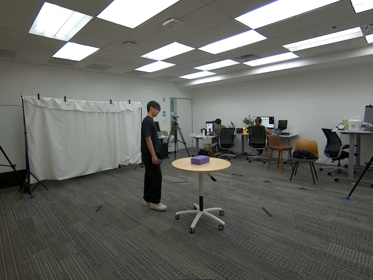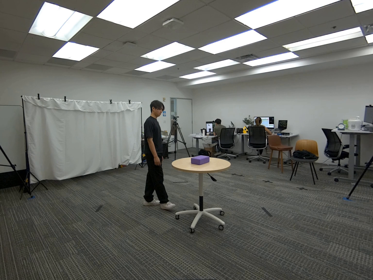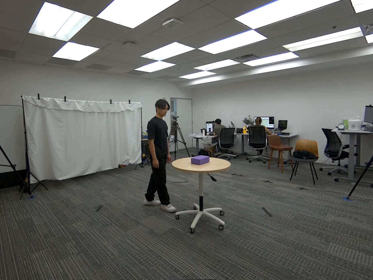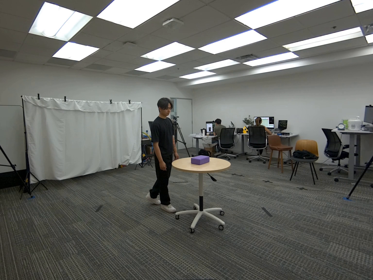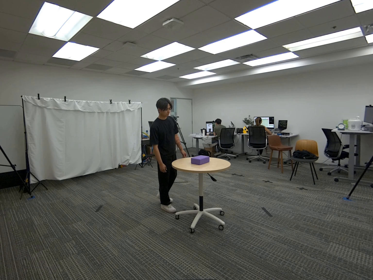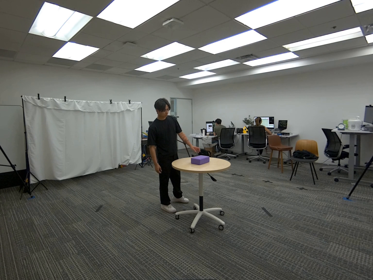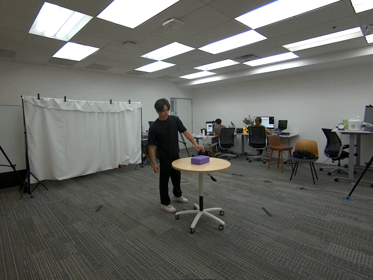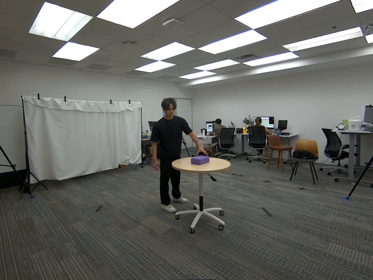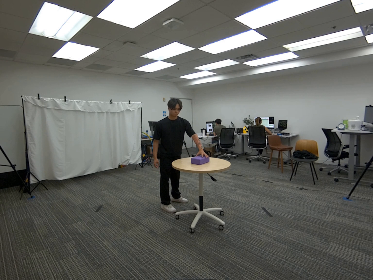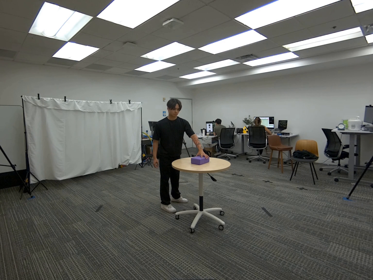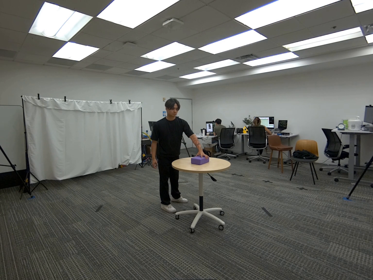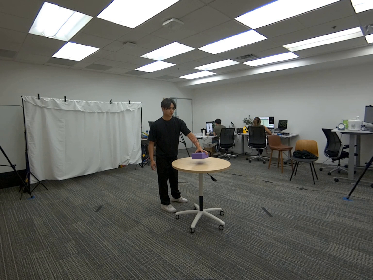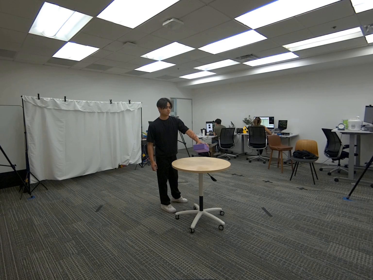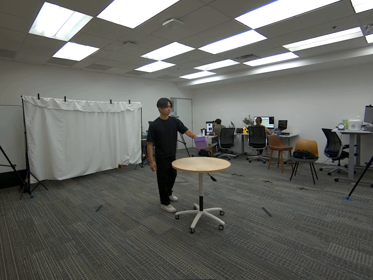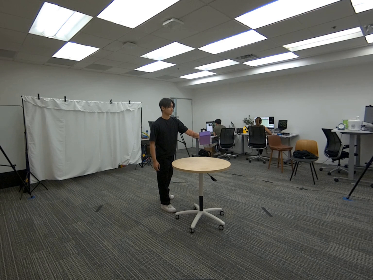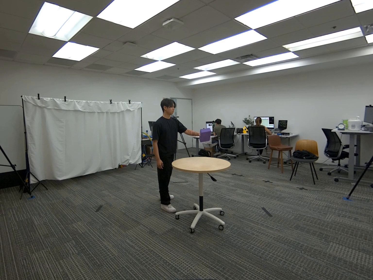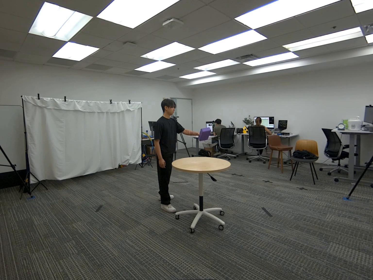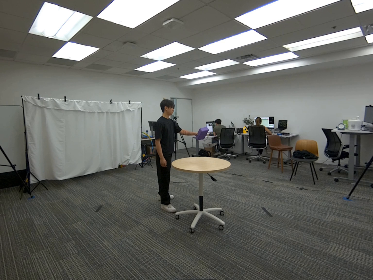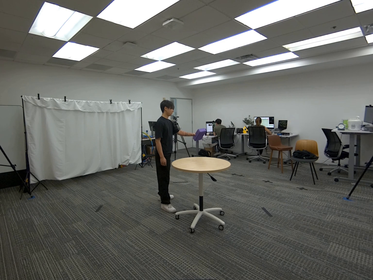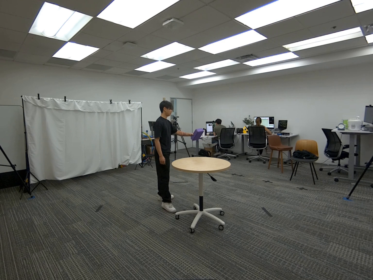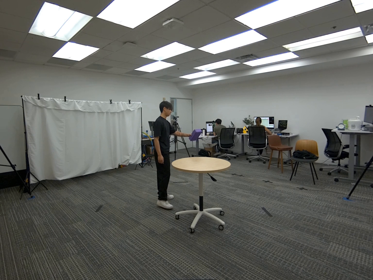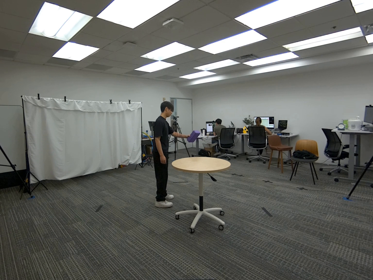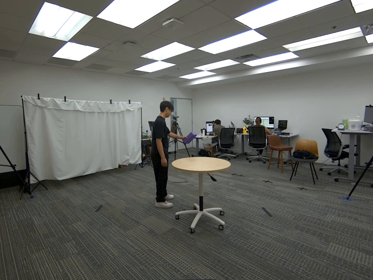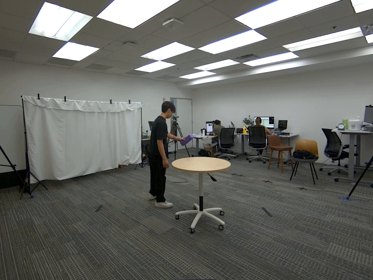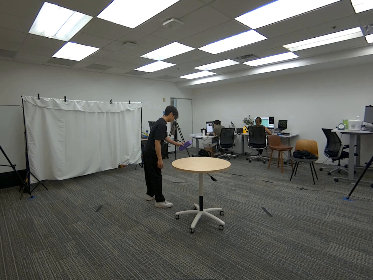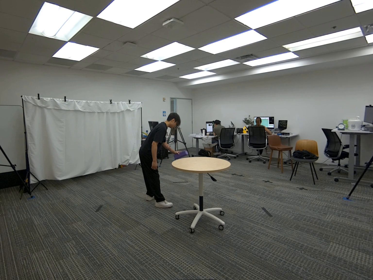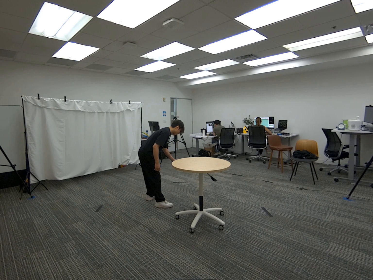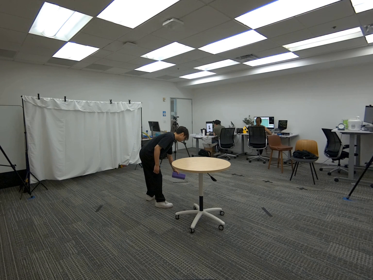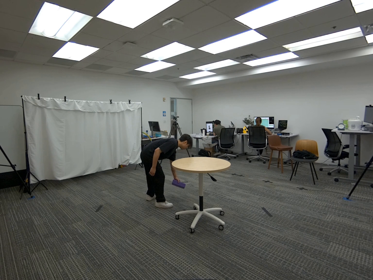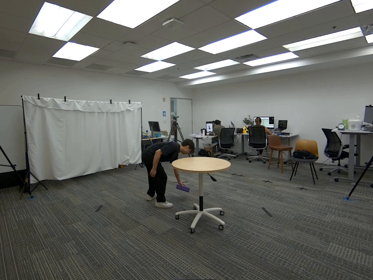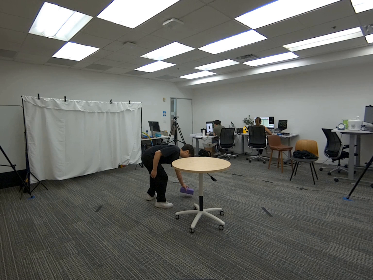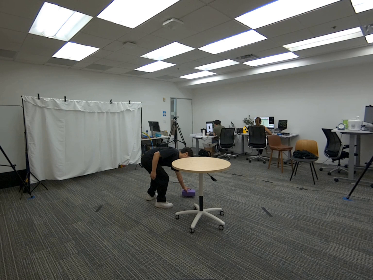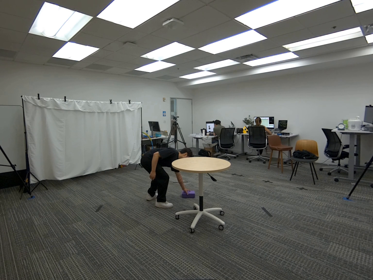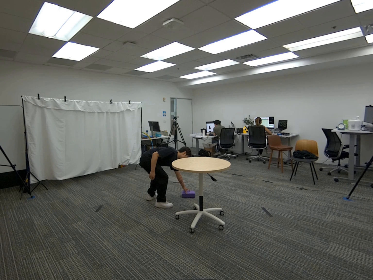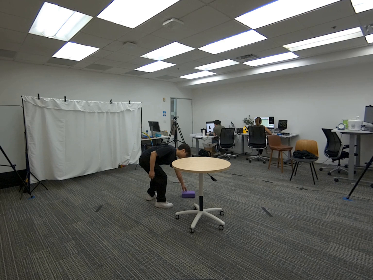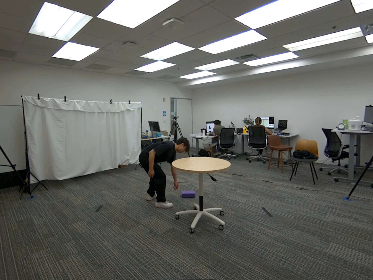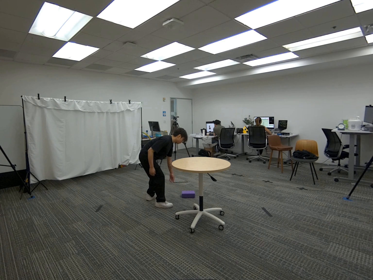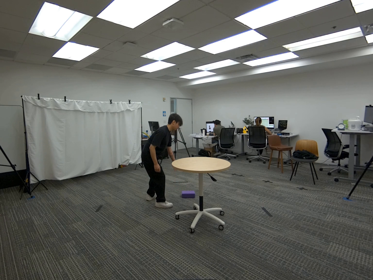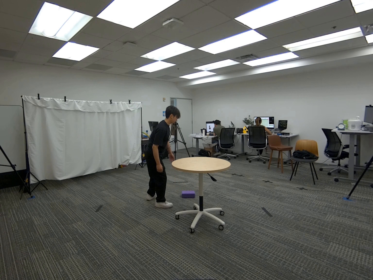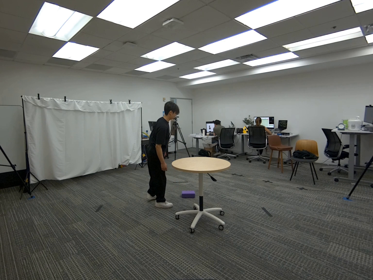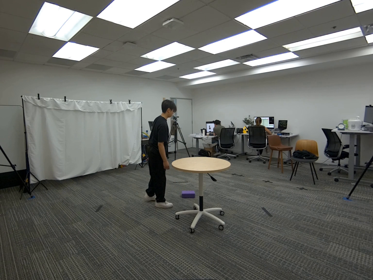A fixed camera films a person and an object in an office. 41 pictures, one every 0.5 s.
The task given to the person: Walk over to the round table and using your left hand pick up the yoga block. Place the yoga block on the ground.
